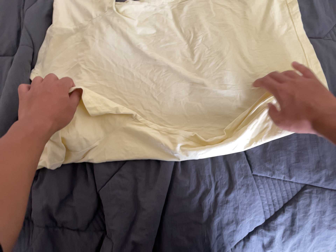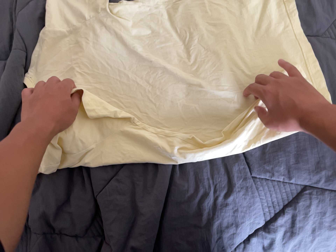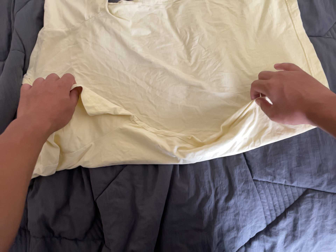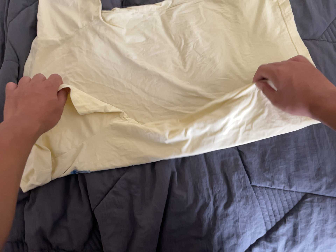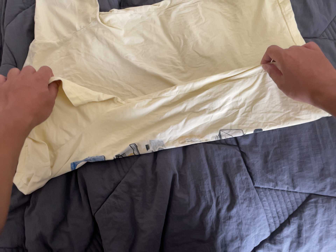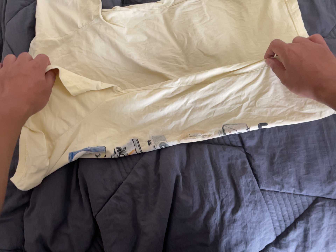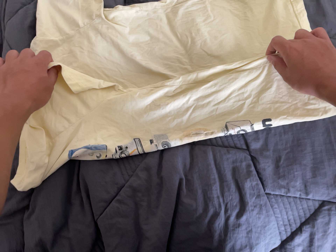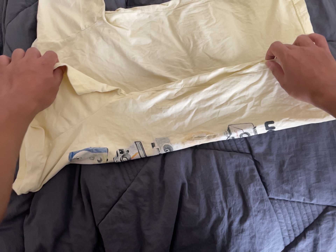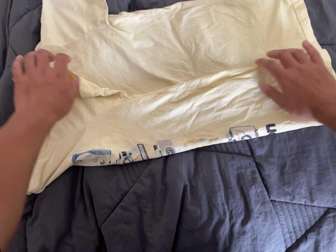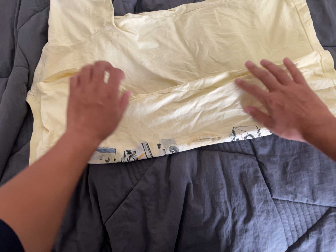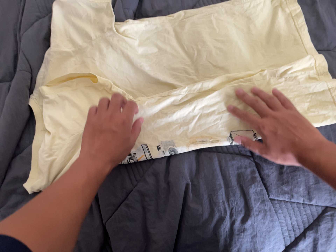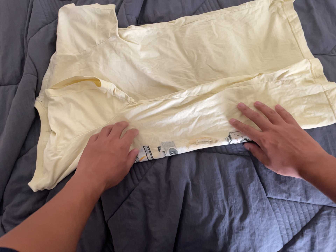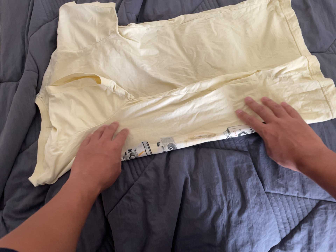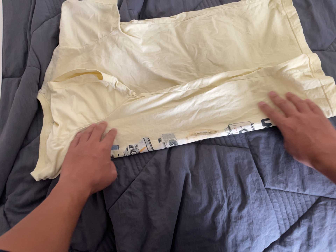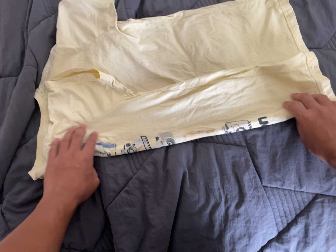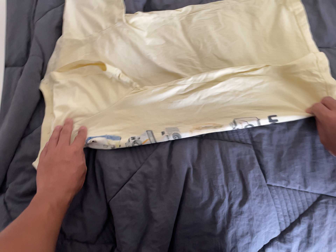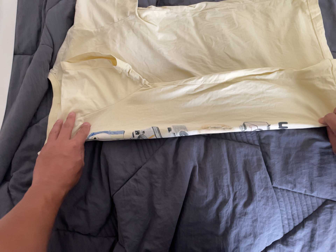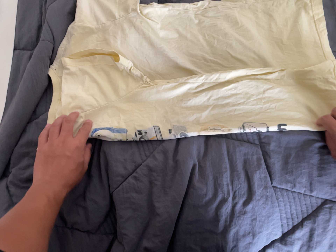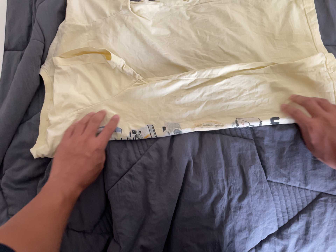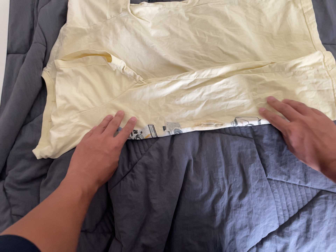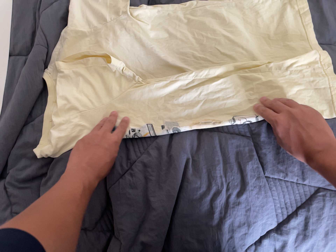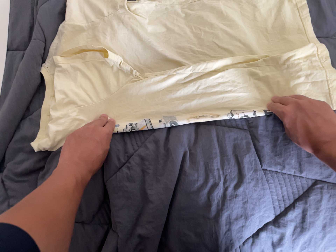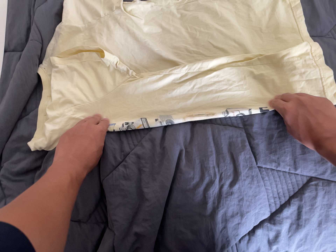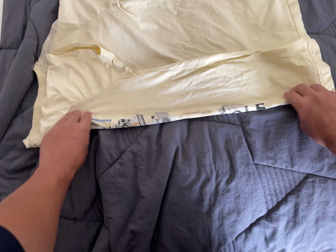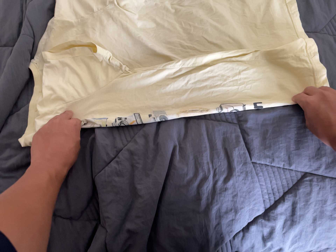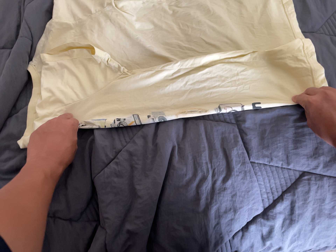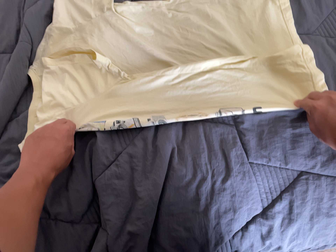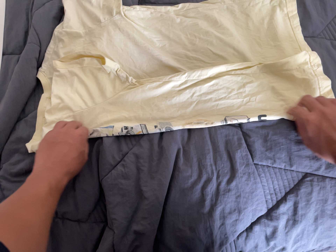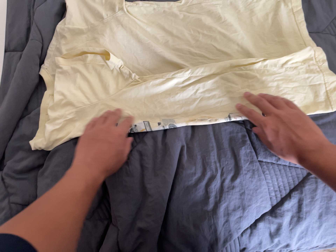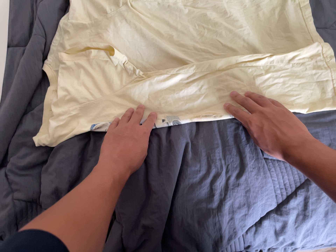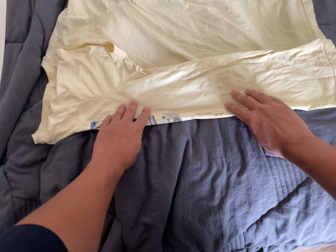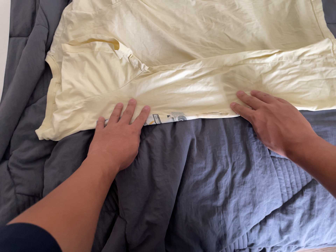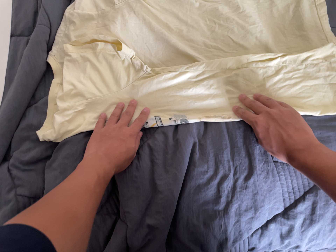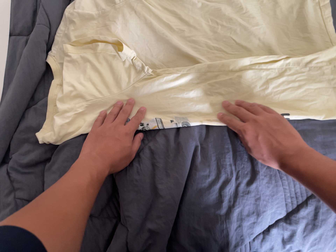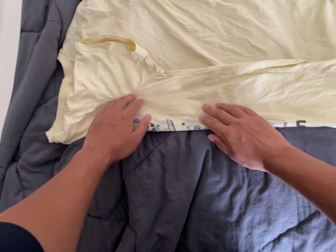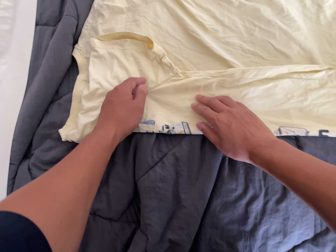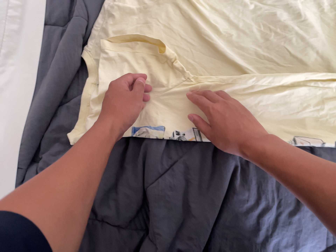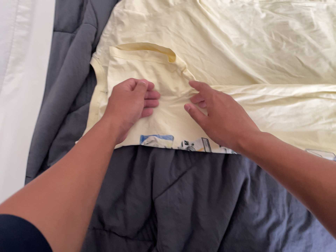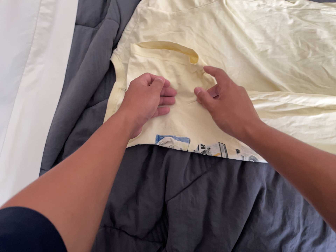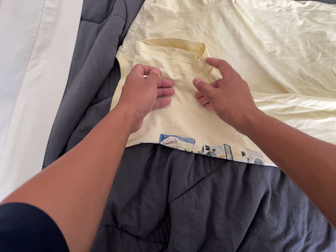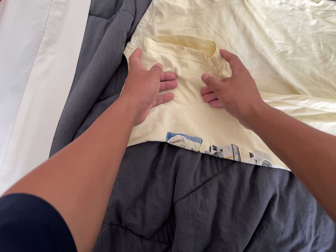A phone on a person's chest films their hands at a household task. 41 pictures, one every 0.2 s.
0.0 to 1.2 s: The camera travels forward, about 6 cm, so what stands in front looms larger.
1.2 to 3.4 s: The camera shifts only a little, or ends up much as it began.
3.4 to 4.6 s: The camera travels toward the bottom of its view, about 7 cm.
4.6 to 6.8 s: The camera travels to its left, about 8 cm, so close, fixed things drift to the right.
6.8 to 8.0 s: The camera travels to its left, toward the top of its view and forward, about 14 cm, so close, fixed things drift to the right. It rolls about its line of sight by about 10 degrees, and the scene rotates clockwise.
The film runs forward here.
